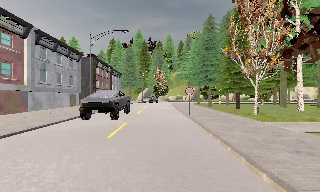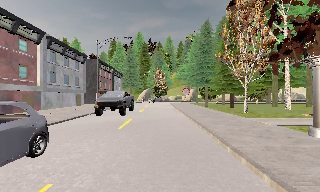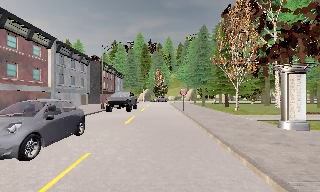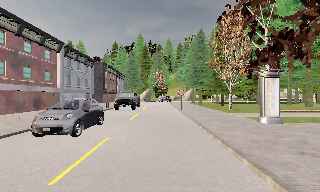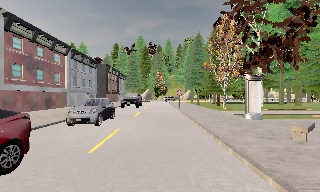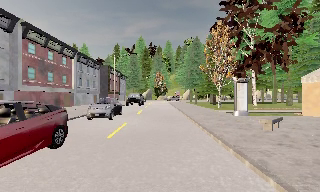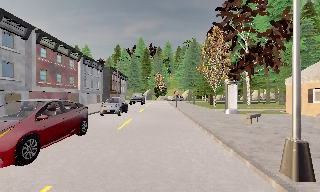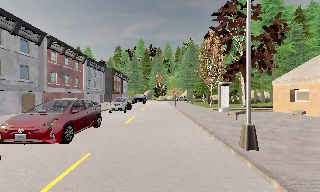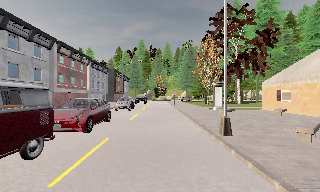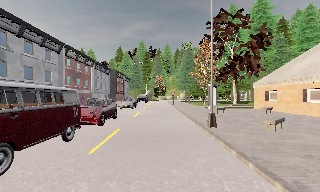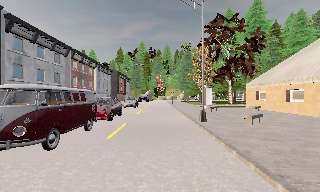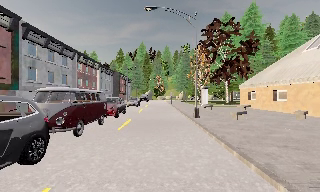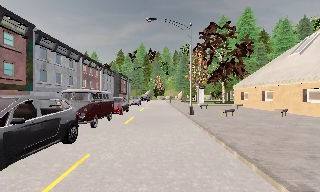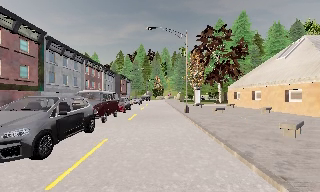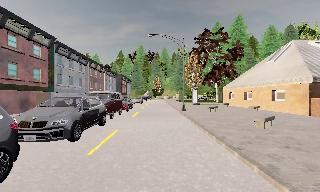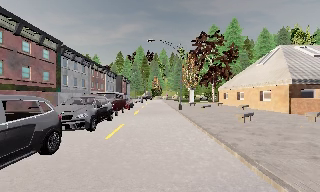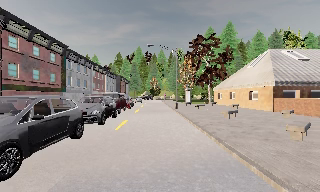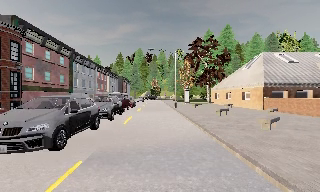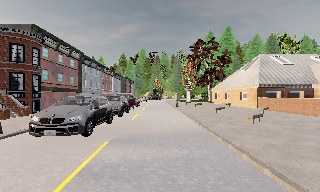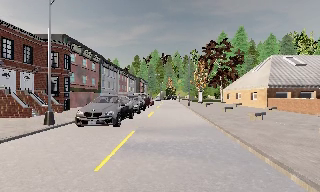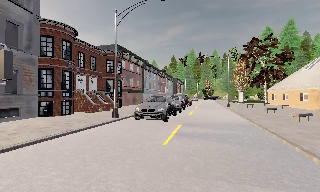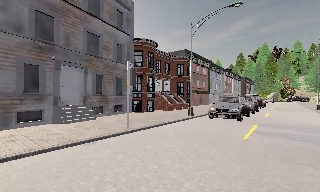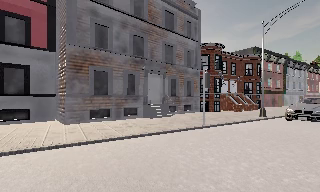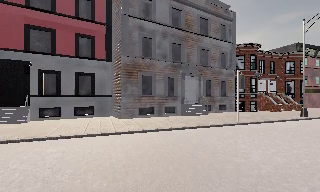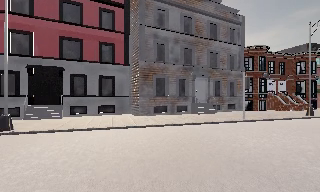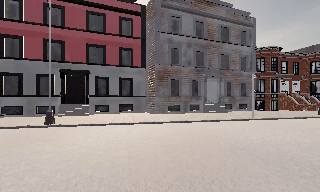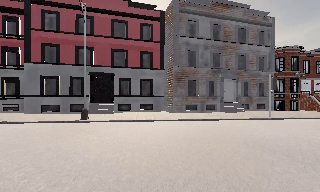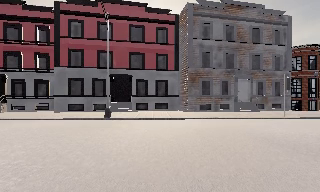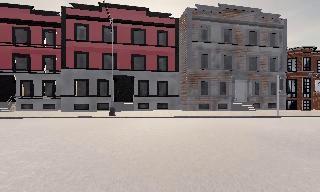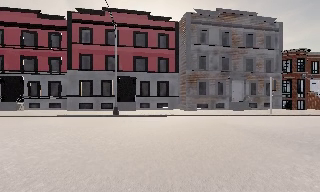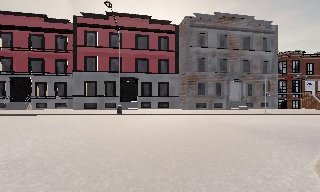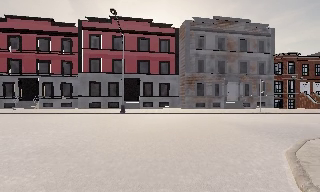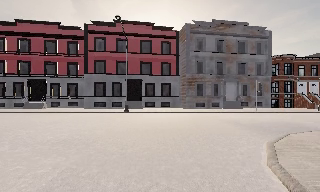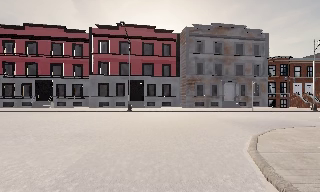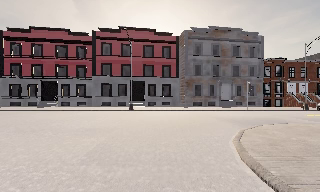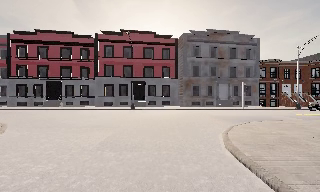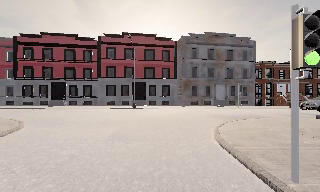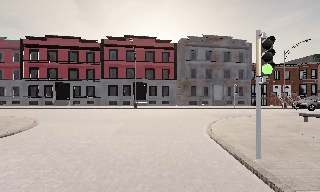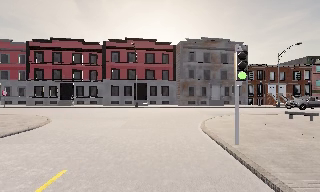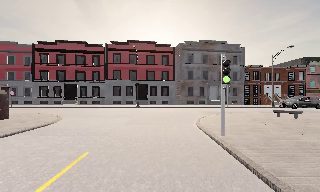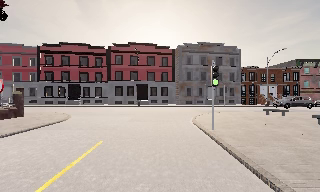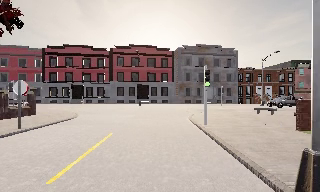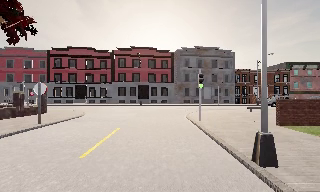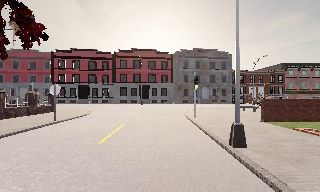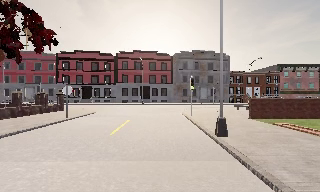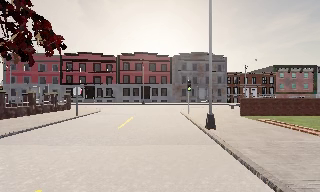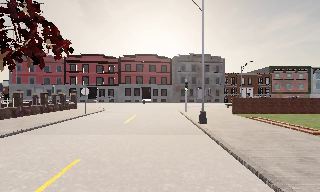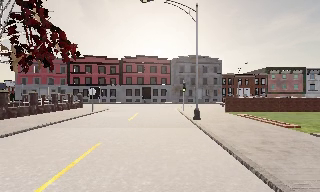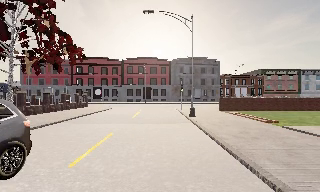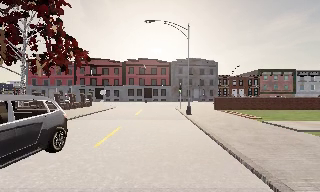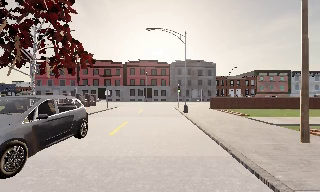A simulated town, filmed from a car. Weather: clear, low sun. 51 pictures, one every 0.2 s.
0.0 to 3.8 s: The camera travels backward, about 30 m, so what stands in front gets smaller.
3.8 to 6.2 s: The camera pans to its left, which is counterclockwise from overhead, by about 85 degrees. It travels backward, about 15 m. It loses speed.
6.2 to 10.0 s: The camera travels backward, about 25 m, so what stands in front gets smaller.
The film runs backward here.
